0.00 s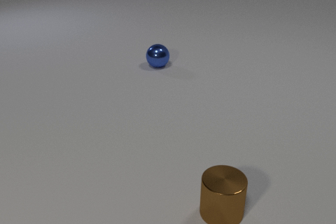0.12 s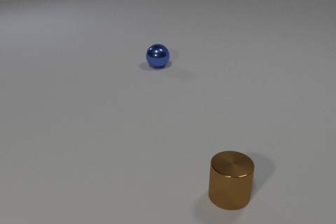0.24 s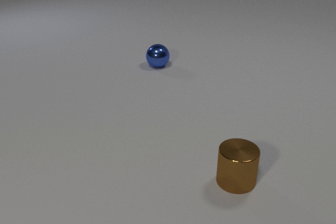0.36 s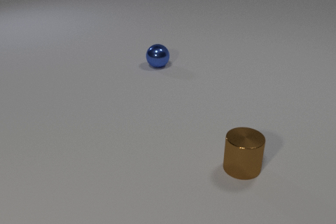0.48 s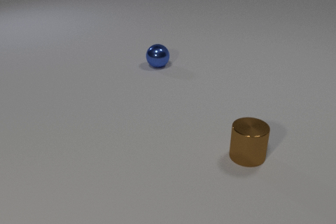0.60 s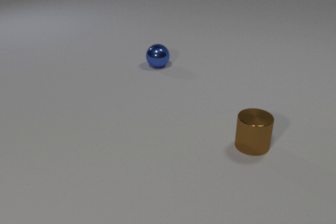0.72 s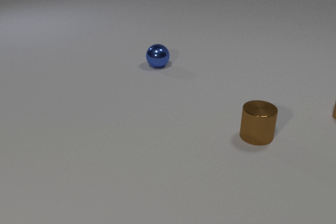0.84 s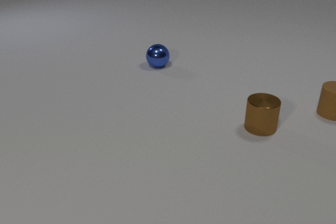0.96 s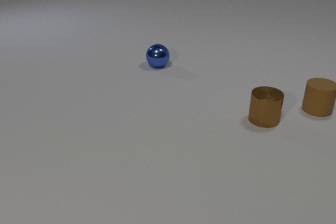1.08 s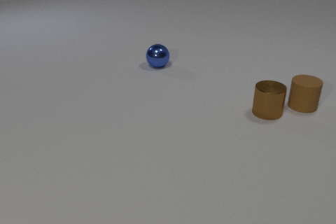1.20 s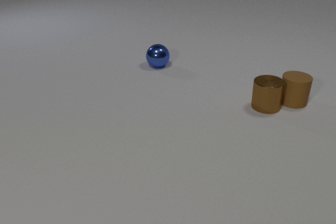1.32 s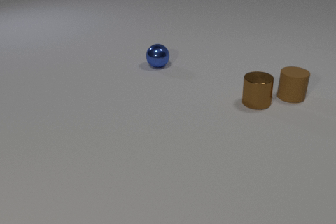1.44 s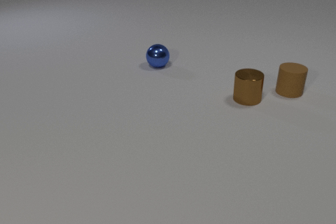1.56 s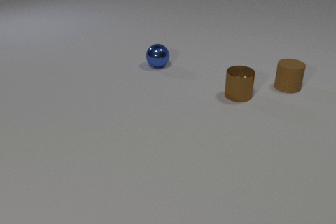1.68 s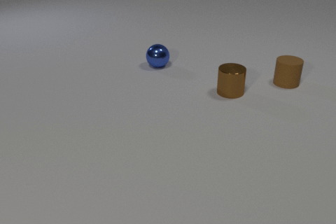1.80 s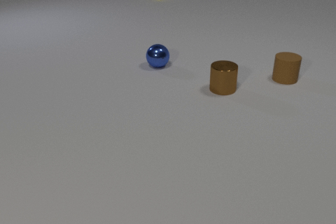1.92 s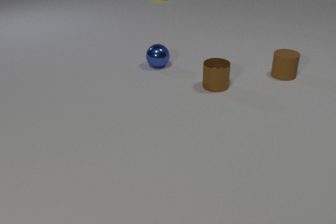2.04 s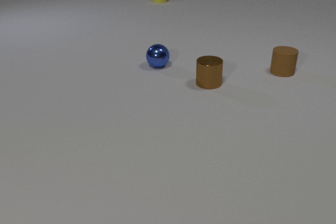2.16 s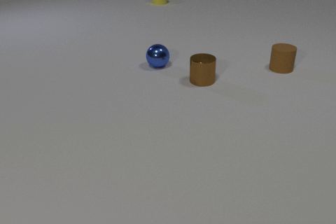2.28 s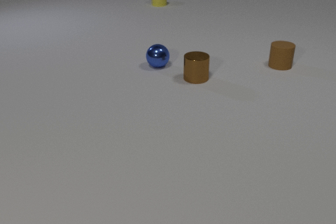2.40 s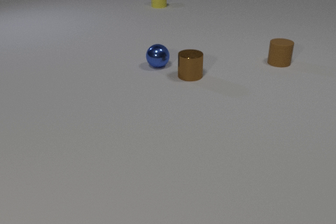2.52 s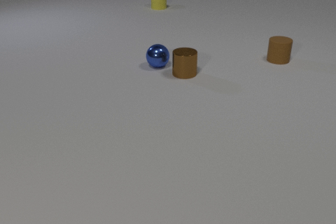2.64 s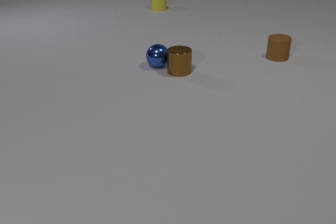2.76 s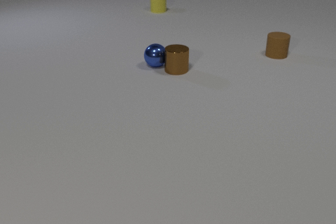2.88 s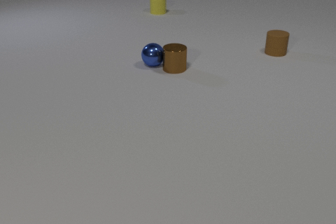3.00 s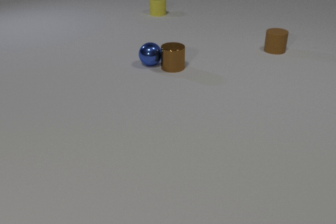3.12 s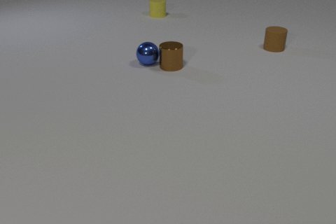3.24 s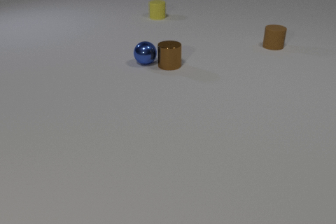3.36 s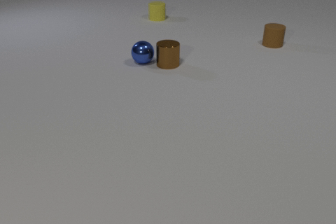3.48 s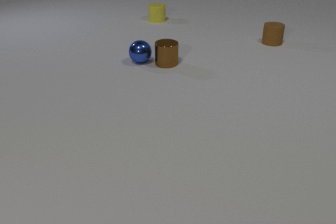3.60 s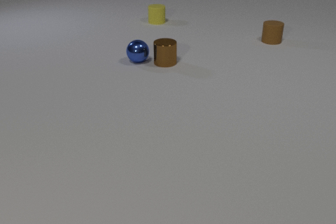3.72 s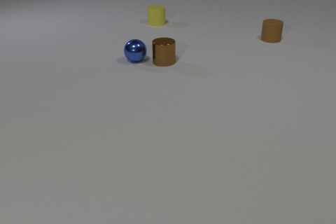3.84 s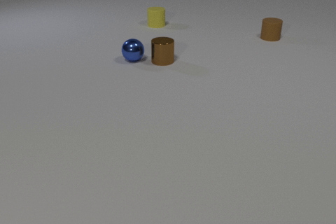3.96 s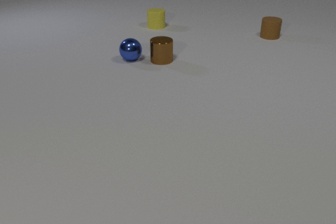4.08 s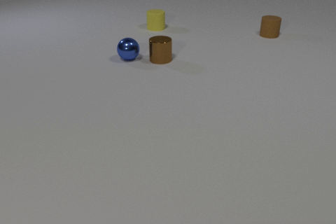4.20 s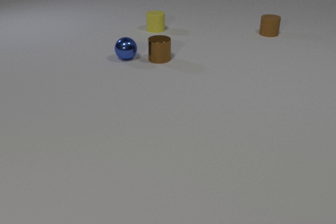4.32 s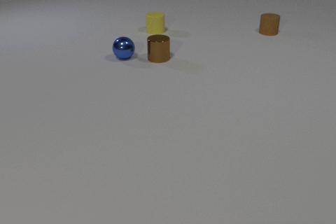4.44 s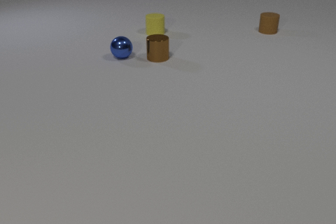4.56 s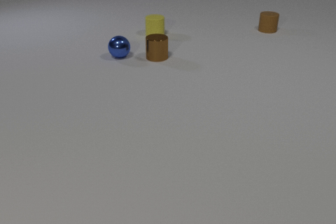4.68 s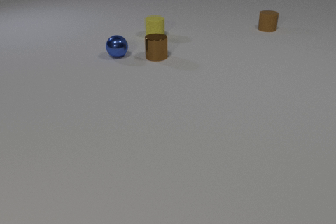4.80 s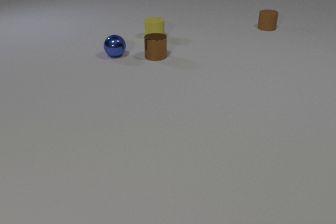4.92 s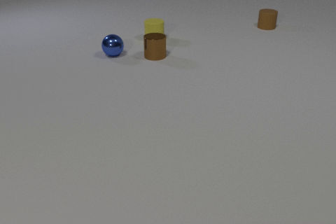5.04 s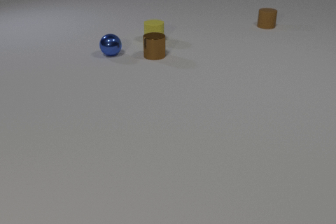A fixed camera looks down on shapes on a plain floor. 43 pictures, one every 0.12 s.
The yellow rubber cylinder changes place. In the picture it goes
toward the camera.
The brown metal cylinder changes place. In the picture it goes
away from the camera.
0.00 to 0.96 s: The brown rubber cylinder comes in at the right edge, slides to the left. The brown metal cylinder slides away from the camera.
0.96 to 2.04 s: The brown rubber cylinder slides away from the camera and to the left. The brown metal cylinder slides away from the camera and to the left. The yellow rubber cylinder comes in at the top edge, slides toward the camera. The brown rubber cylinder and the brown metal cylinder collide.
2.04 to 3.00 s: The brown rubber cylinder slides away from the camera. The brown metal cylinder slides to the left and away from the camera. The blue metal sphere rolls to the left and away from the camera. The yellow rubber cylinder slides toward the camera. The brown metal cylinder and the blue metal sphere collide.
3.00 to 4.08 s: The brown rubber cylinder slides away from the camera. The brown metal cylinder slides away from the camera and to the left. The blue metal sphere rolls to the left and away from the camera. The yellow rubber cylinder slides toward the camera.
4.08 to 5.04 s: The brown rubber cylinder slides away from the camera. The brown metal cylinder slides away from the camera and to the left. The blue metal sphere rolls to the left and away from the camera. The yellow rubber cylinder slides toward the camera.
How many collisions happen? 2.
What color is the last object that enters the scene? yellow.
Are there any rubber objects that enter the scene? yes.
